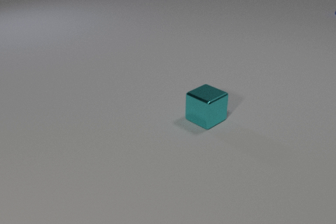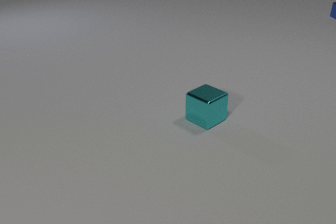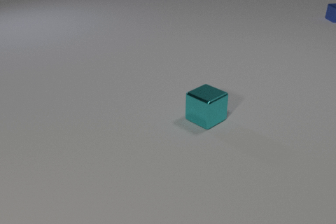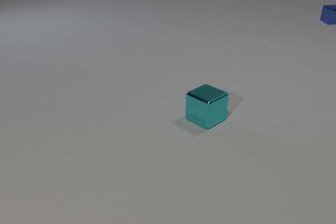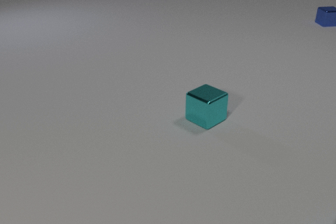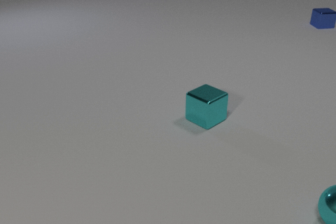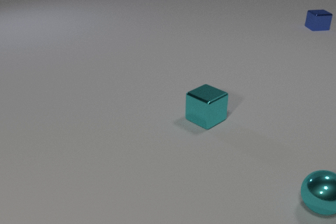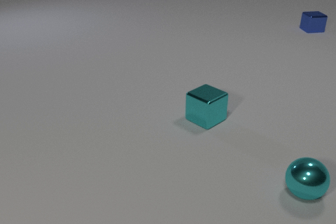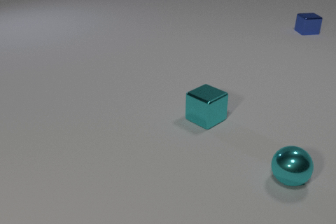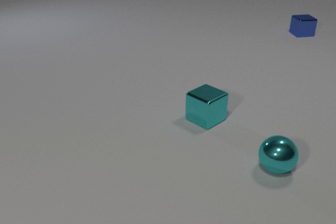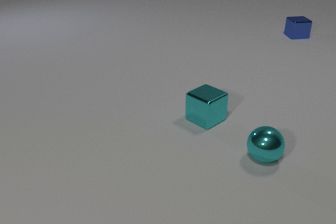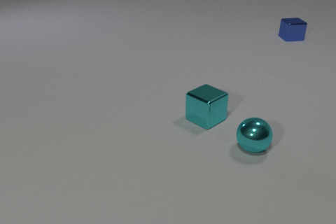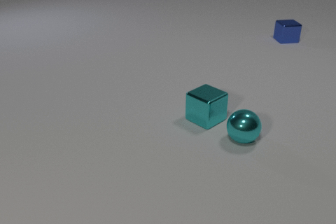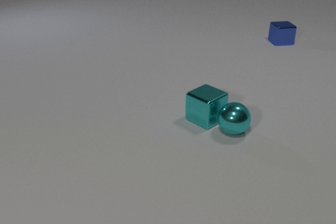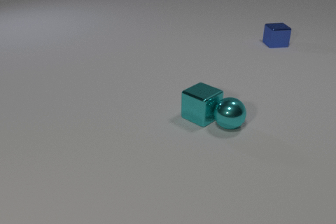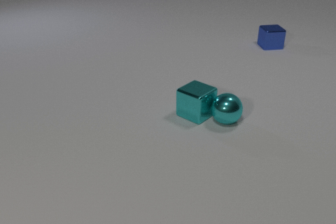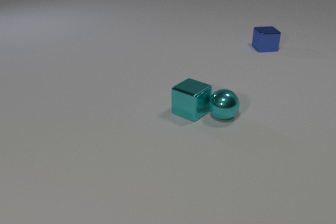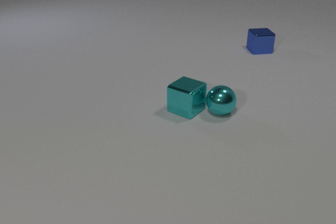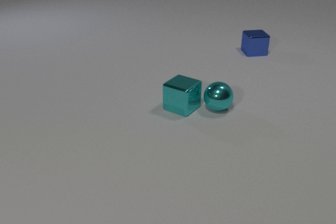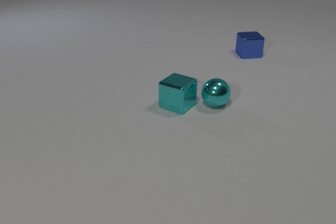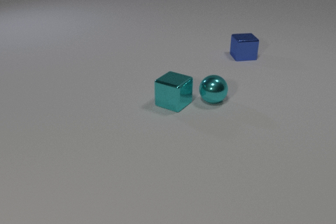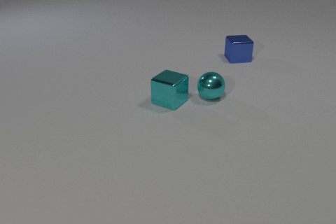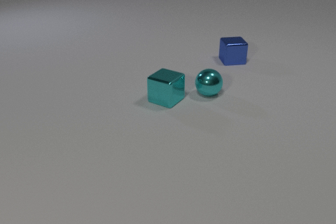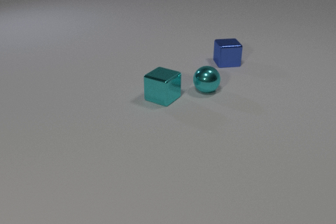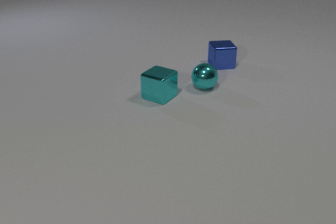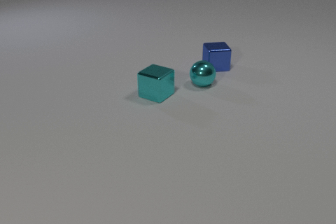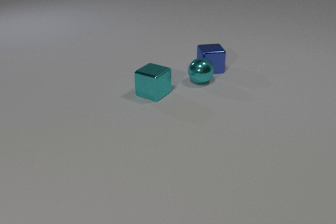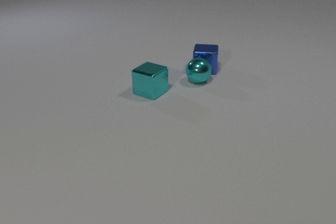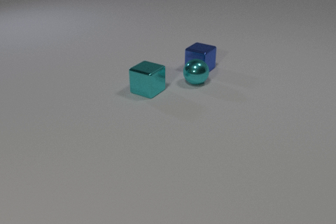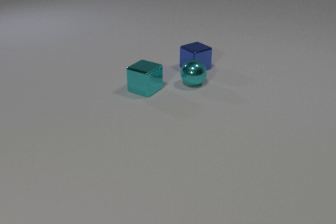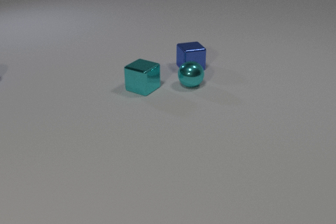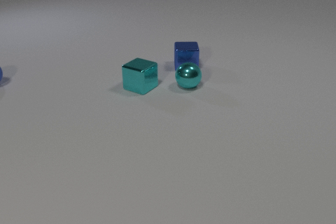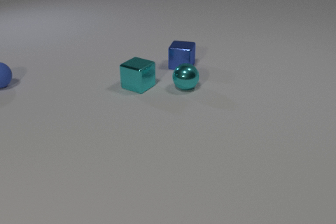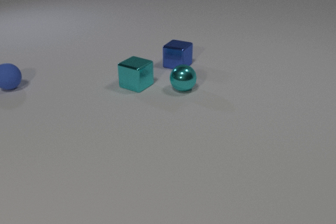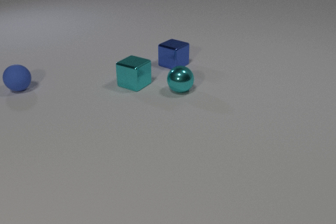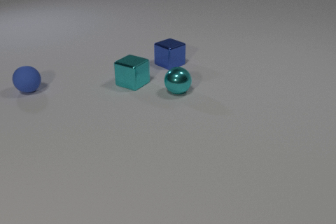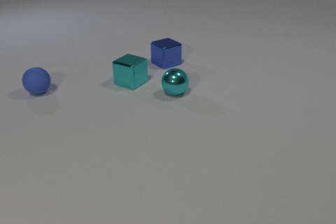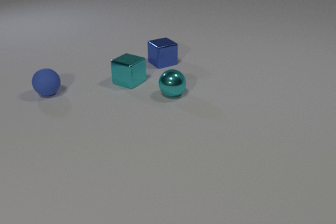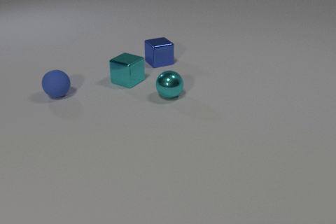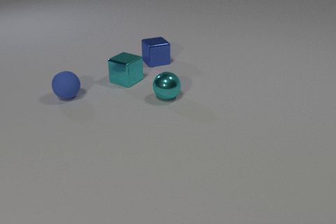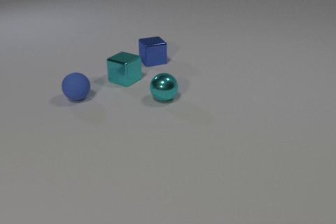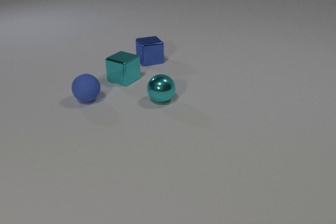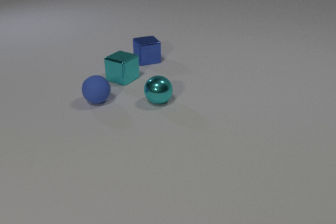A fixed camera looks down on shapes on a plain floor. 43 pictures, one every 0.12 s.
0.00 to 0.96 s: The cyan metal sphere comes in at the right edge, rolls to the left and away from the camera. The blue metal cube slides toward the camera and to the left.
0.96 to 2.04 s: The cyan metal sphere rolls away from the camera and to the left. The cyan metal cube slides to the left and away from the camera. The blue metal cube slides toward the camera and to the left. The cyan metal sphere and the cyan metal cube collide.
2.04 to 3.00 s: The cyan metal sphere rolls away from the camera. The cyan metal cube slides away from the camera and to the left. The blue metal cube slides toward the camera and to the left.
3.00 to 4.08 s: The cyan metal sphere rolls to the left and toward the camera. The cyan metal cube slides away from the camera and to the left. The blue metal cube slides to the left, spins clockwise seen from above by about 135 degrees, its near face sliding to the left. The blue rubber sphere comes in at the left edge, rolls to the right and toward the camera. The cyan metal sphere and the blue metal cube collide.
4.08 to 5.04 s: The cyan metal sphere rolls toward the camera and to the left. The cyan metal cube slides away from the camera and to the left. The blue metal cube slides to the left and away from the camera, spins clockwise seen from above by about 30 degrees, its near face sliding to the left. The blue rubber sphere rolls to the right and toward the camera.
What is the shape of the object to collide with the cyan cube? sphere.
What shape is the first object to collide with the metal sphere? cube.
Are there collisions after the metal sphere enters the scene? yes.
